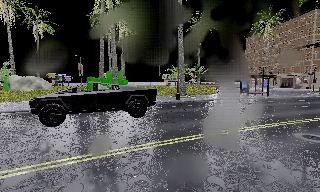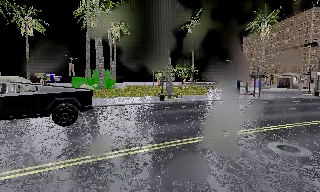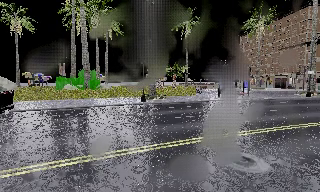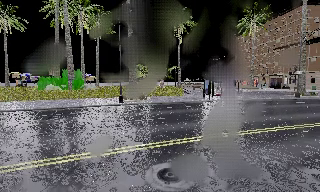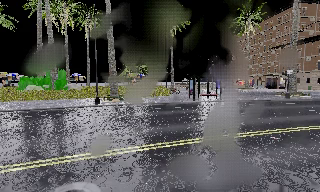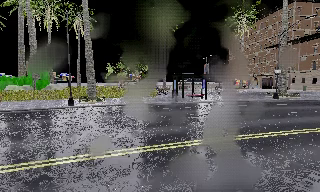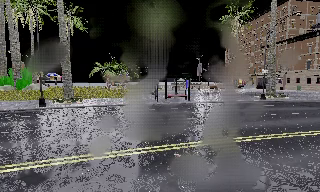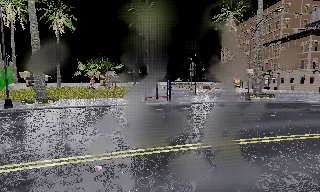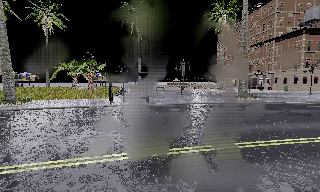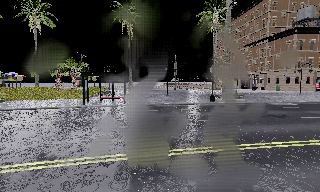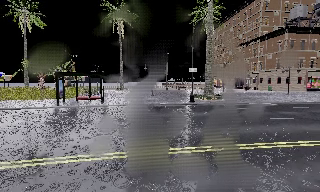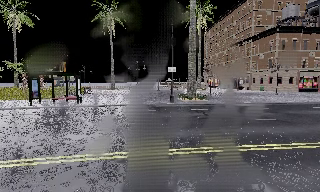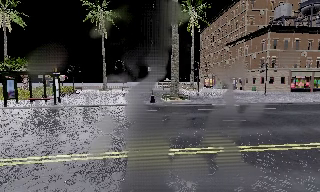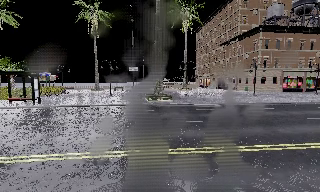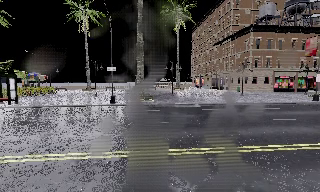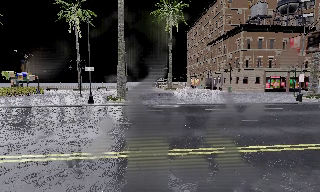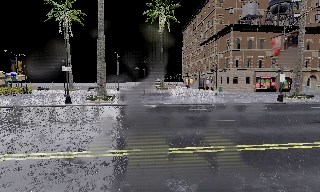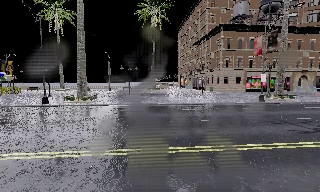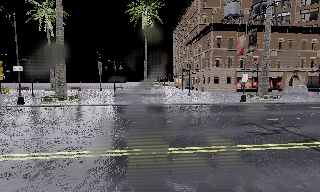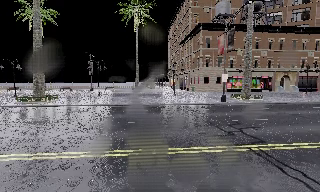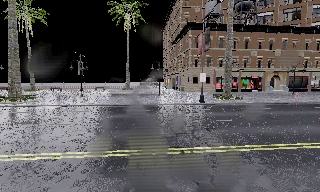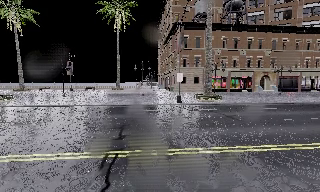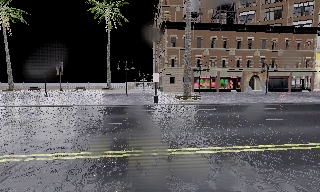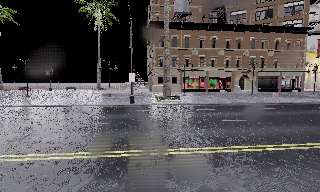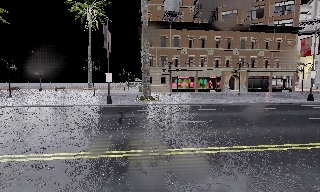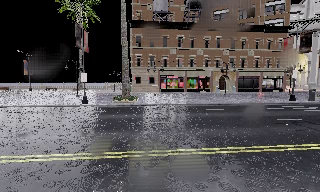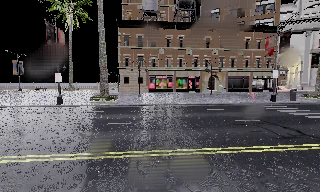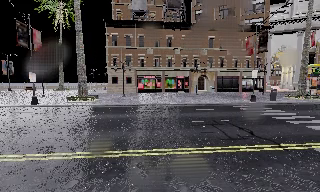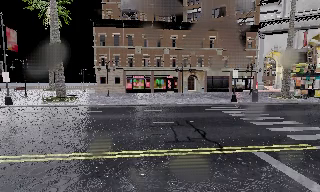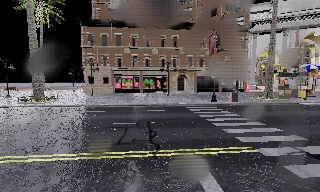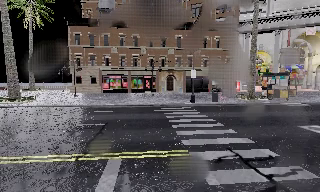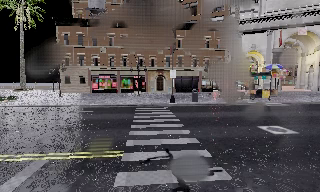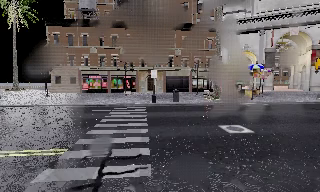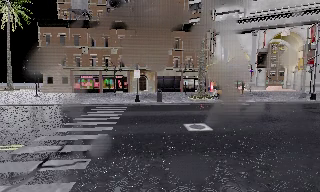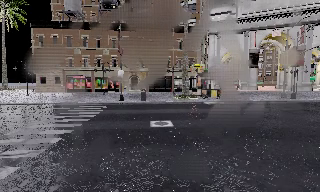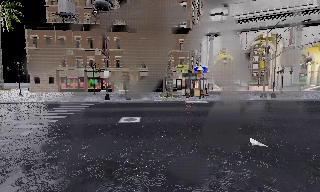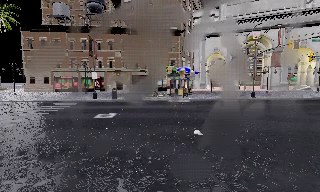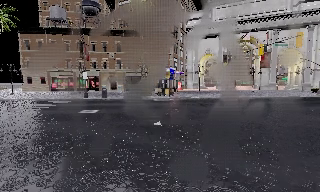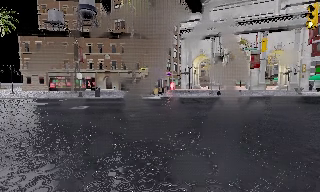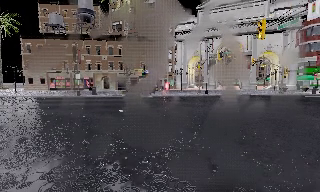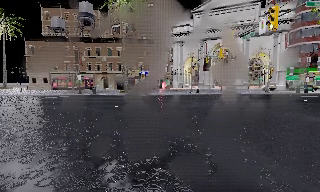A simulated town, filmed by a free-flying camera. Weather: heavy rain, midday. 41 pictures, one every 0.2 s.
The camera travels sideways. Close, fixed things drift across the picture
to the left.
0.0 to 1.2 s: The camera travels to its right and forward, about 12 m, so close, fixed things drift to the left.
1.2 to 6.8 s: The camera travels to its right, about 55 m, so close, fixed things drift to the left.
6.8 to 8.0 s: The camera travels backward and to its right, about 12 m, so what stands in front gets smaller.
The film runs forward here.
